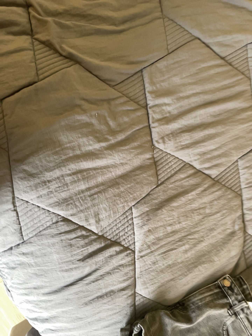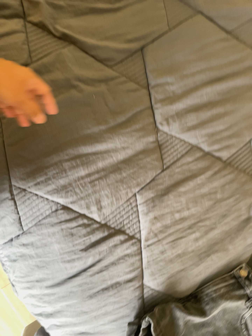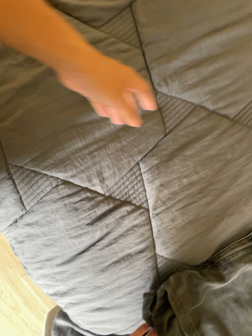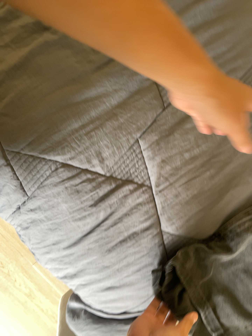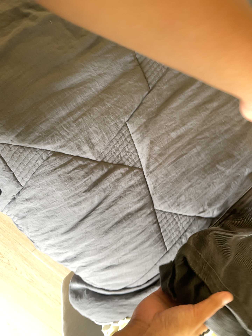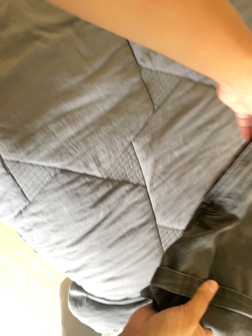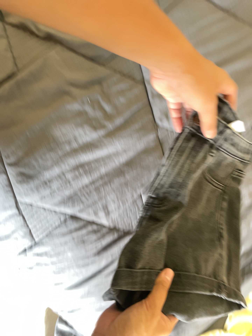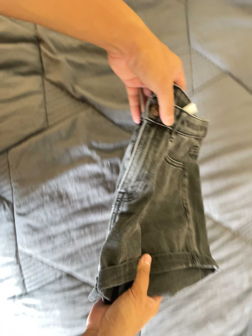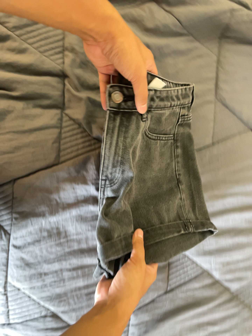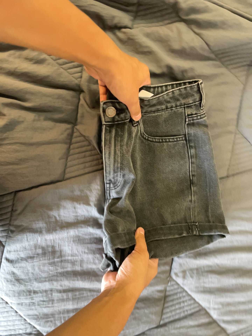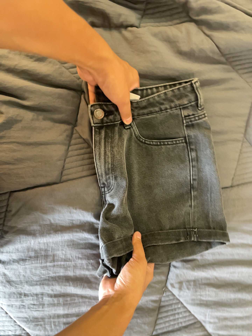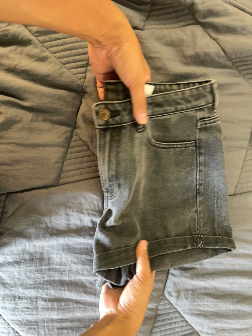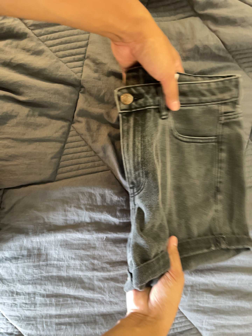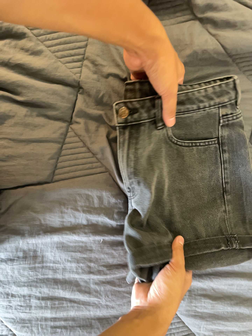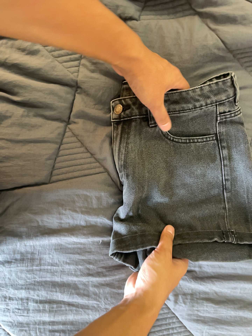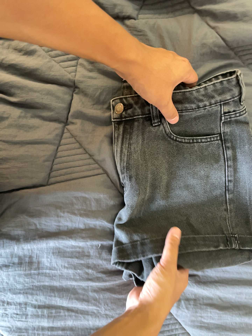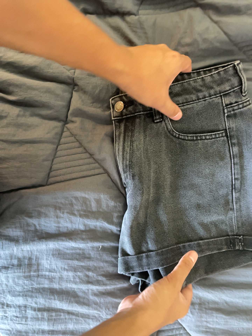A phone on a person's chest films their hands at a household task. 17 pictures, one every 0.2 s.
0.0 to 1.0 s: The camera travels toward the bottom of its view, about 8 cm, so close, fixed things drift upward. Its aim tips toward the bottom of its view by about 10 degrees, and the scene shifts upward. It rolls about its line of sight by about 15 degrees, and the scene rotates counterclockwise.
1.0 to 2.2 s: The camera travels toward the top of its view, about 32 cm, so close, fixed things drift downward. Its aim tips toward the top of its view by about 10 degrees, and the scene shifts downward. It rolls about its line of sight by about 40 degrees, and the scene rotates clockwise.
2.2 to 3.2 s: The camera travels to its right, about 7 cm.
The film runs backward here.
